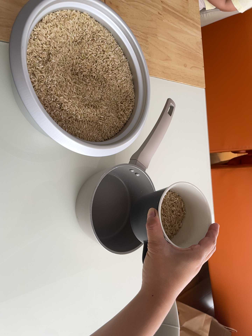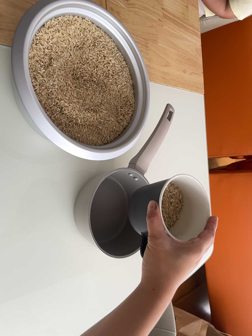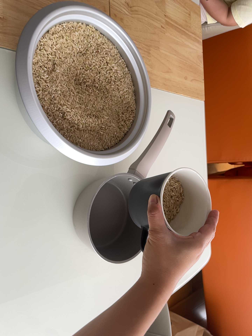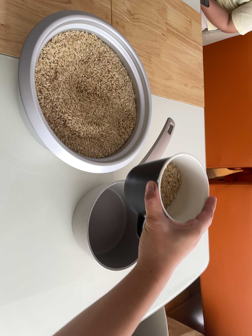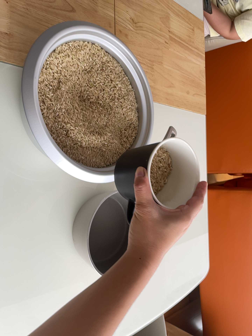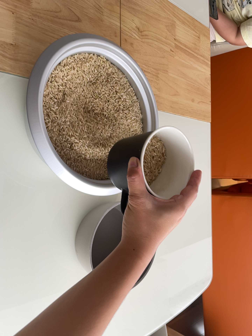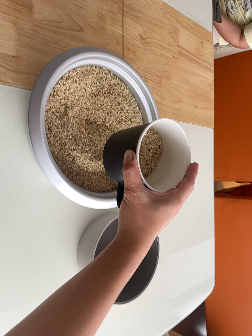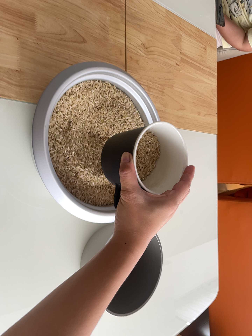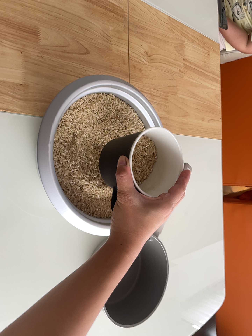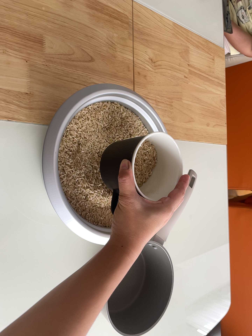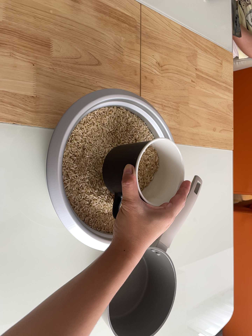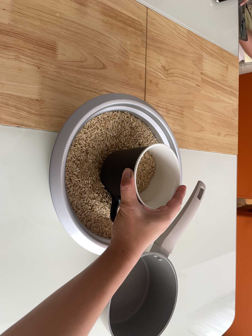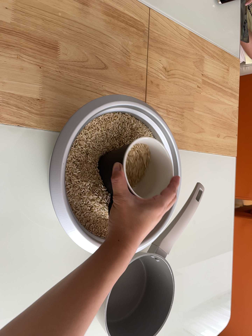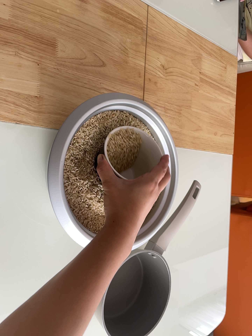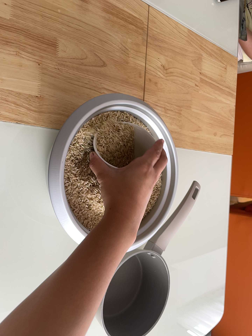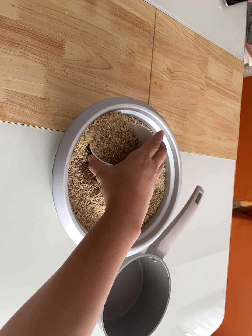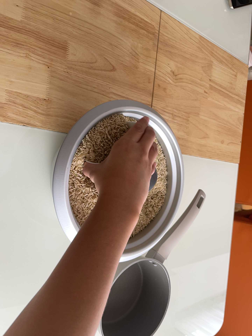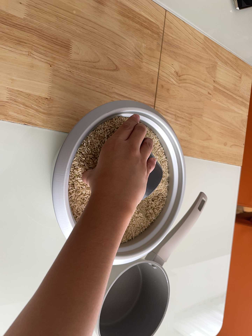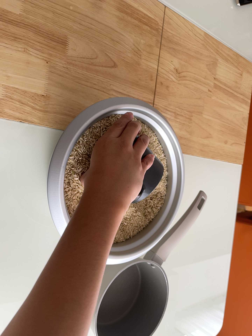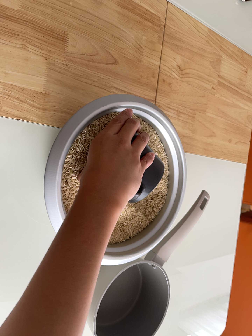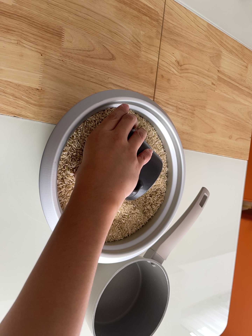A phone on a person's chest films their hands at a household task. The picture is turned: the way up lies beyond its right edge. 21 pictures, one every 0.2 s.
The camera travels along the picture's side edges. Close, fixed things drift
downward.
0.0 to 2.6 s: The camera travels toward the top of its view, about 14 cm, so close, fixed things drift downward.
2.6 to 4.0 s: The camera shifts only a little, or ends up much as it began.
The film runs backward here.
